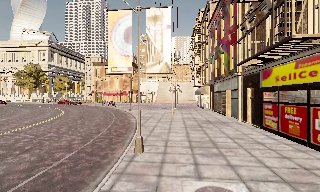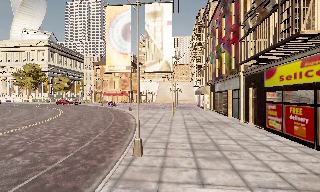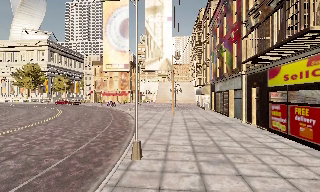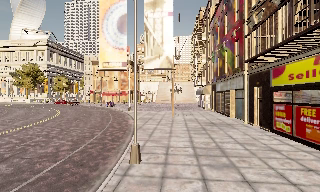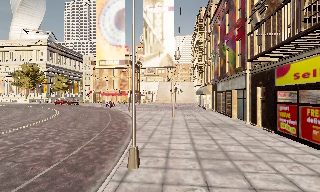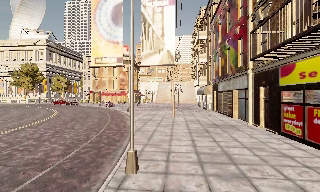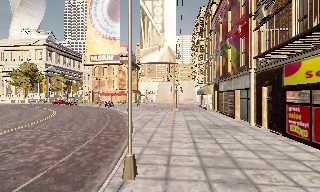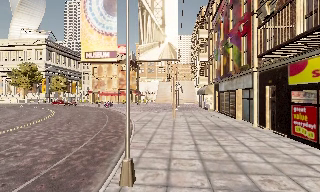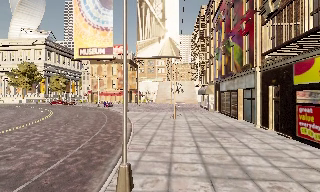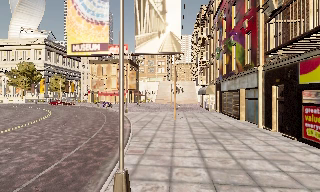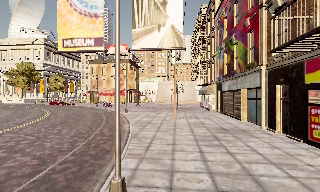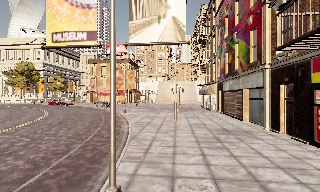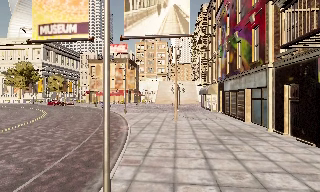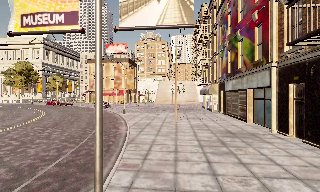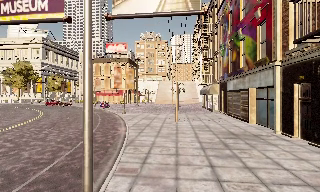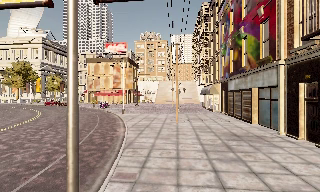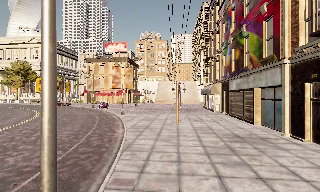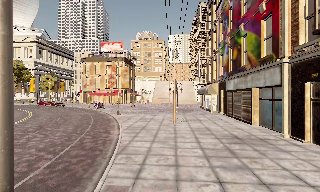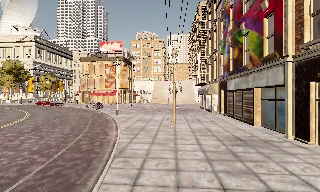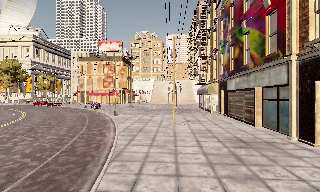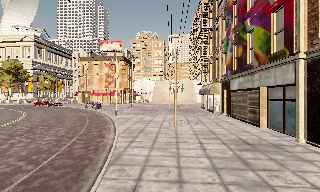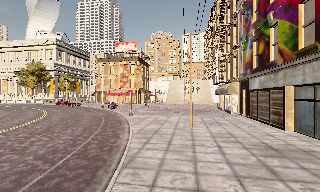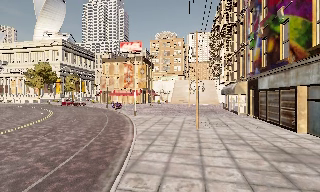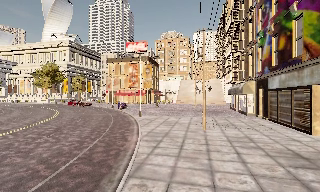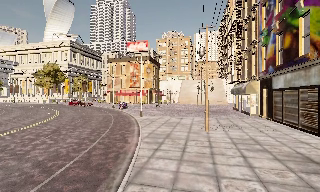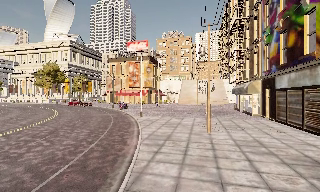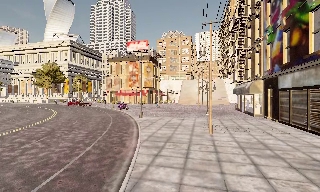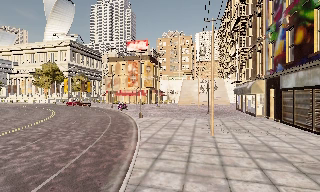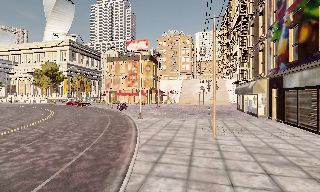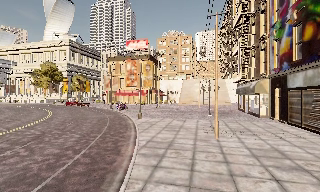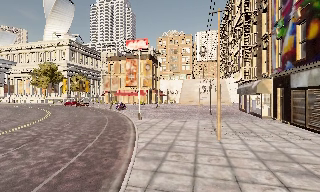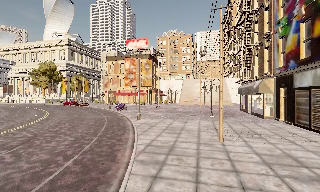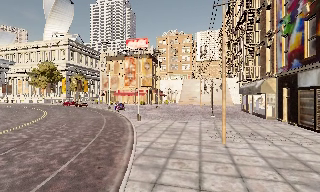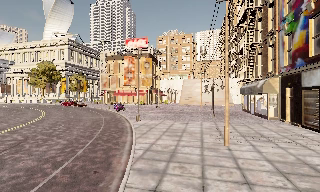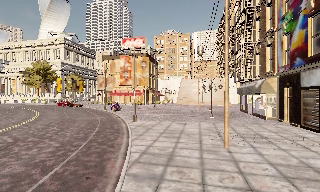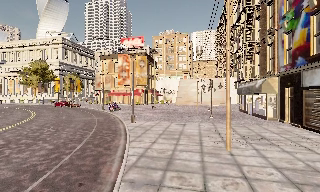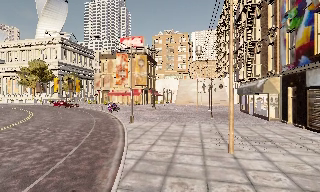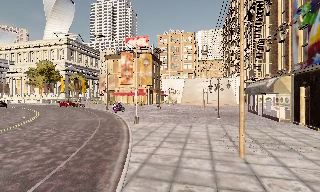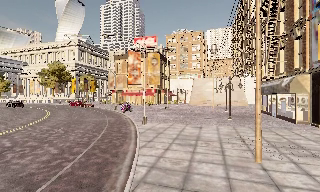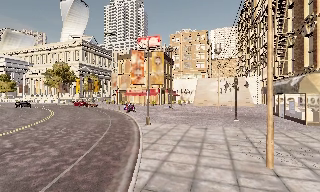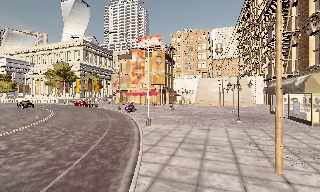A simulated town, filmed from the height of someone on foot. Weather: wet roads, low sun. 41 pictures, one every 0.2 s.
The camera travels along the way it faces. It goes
forward.
0.0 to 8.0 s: The camera swings to its left by about 15 degrees, and the scene slides to the right. It travels forward, about 15 m, so what stands in front looms larger.
The film runs forward here.
